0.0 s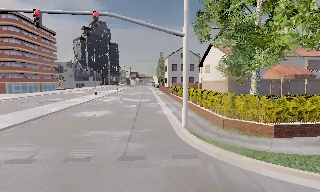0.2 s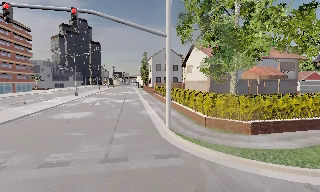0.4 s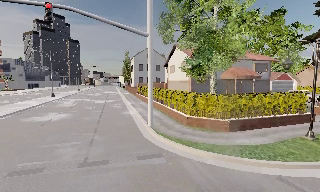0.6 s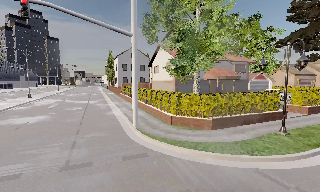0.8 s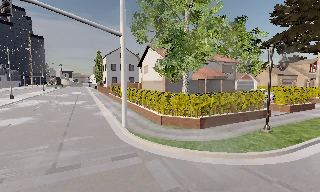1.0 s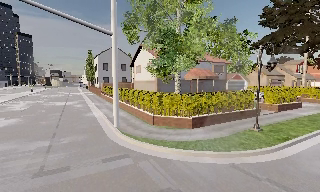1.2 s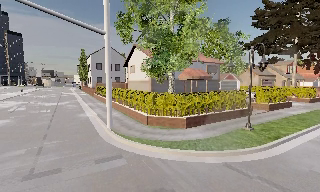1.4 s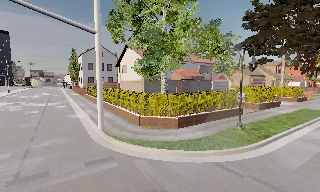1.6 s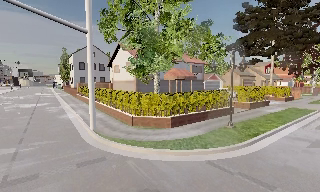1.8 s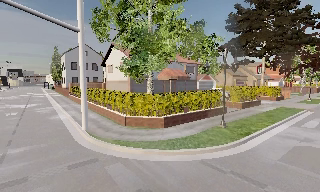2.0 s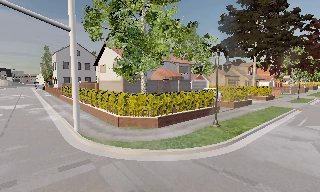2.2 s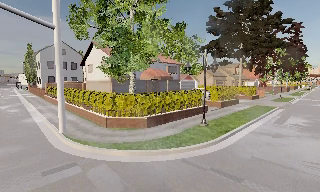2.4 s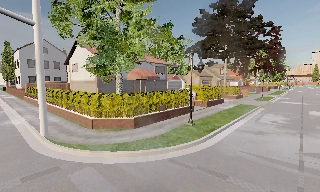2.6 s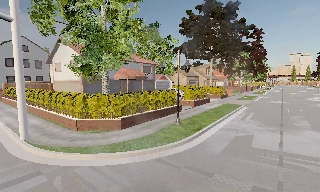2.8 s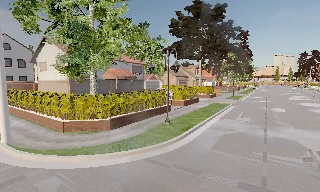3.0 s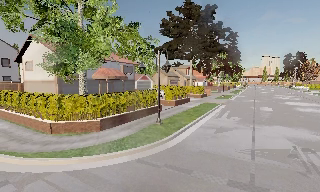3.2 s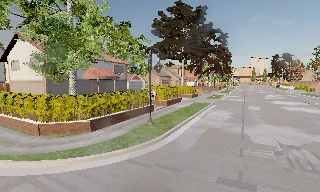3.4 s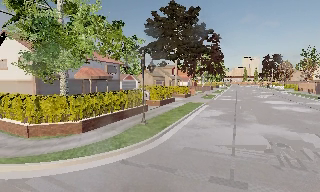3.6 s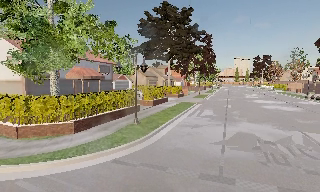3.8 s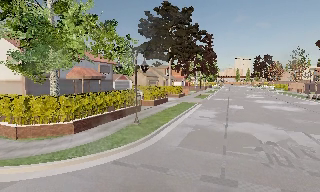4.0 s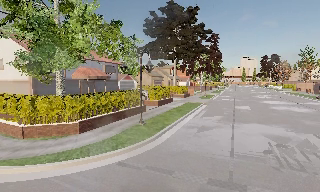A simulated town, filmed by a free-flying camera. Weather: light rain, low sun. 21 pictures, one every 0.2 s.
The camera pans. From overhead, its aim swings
clockwise.
The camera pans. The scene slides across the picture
to the left.
0.0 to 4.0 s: The camera swings to its right by about 60 degrees, and the scene slides to the left. It travels to its right, about 0.5 m, so close, fixed things drift to the left.
The film runs backward here.
